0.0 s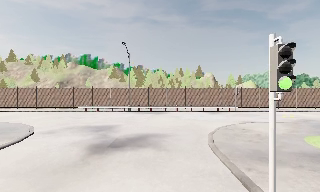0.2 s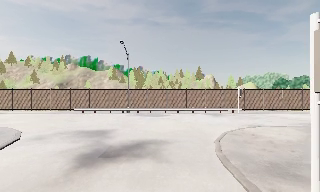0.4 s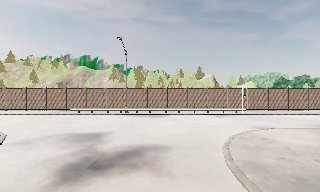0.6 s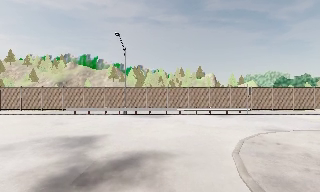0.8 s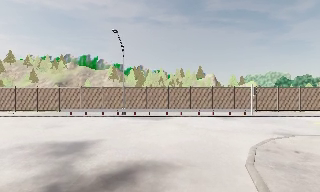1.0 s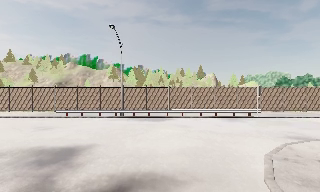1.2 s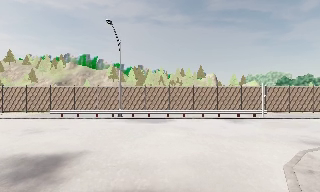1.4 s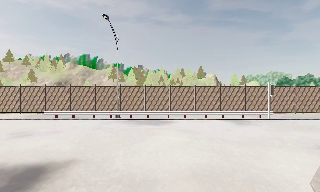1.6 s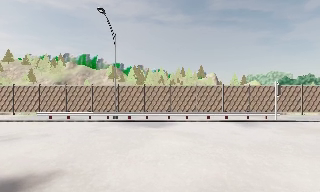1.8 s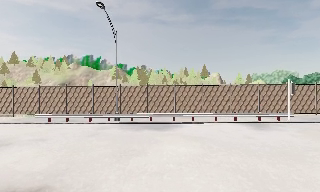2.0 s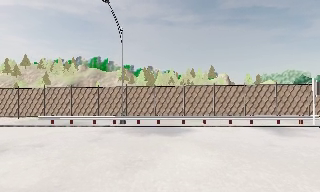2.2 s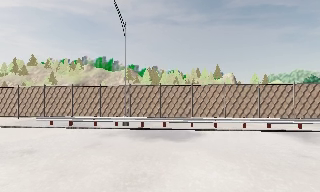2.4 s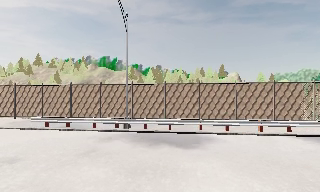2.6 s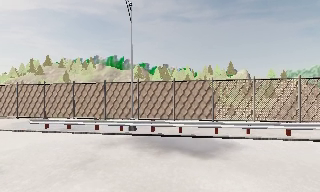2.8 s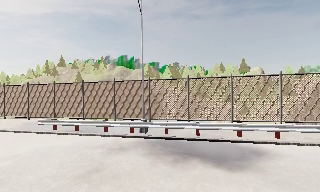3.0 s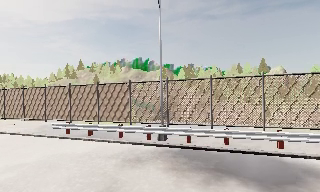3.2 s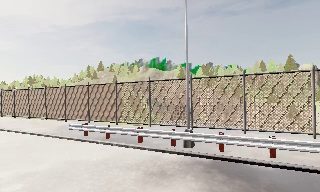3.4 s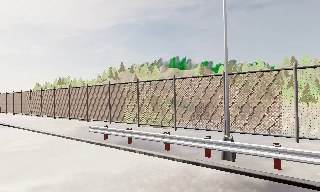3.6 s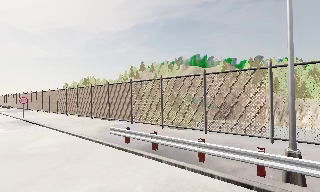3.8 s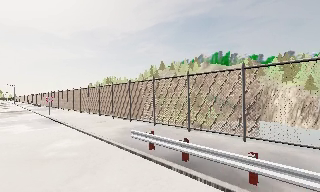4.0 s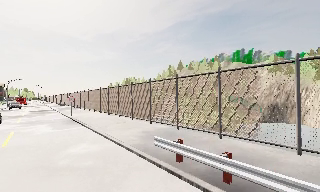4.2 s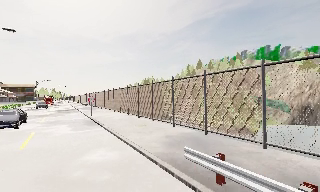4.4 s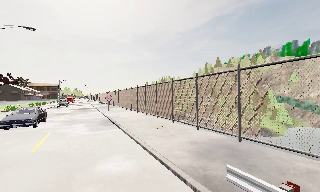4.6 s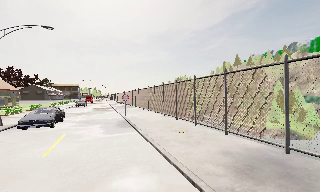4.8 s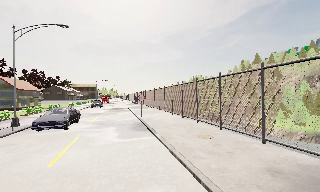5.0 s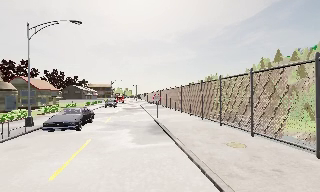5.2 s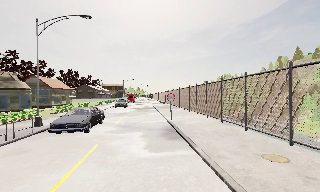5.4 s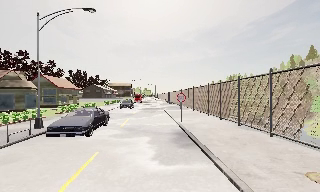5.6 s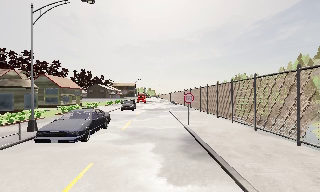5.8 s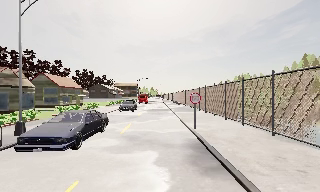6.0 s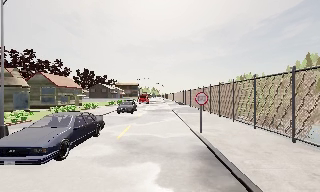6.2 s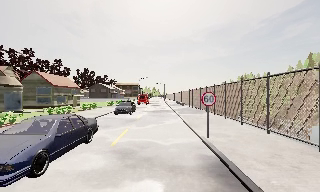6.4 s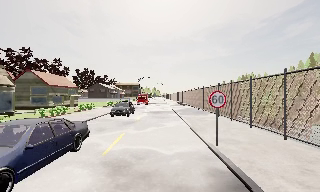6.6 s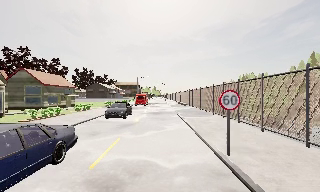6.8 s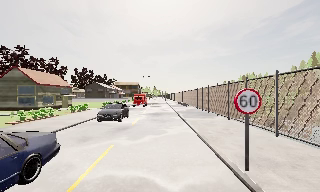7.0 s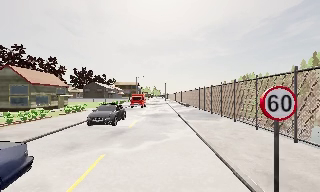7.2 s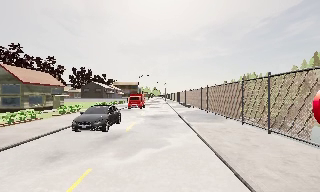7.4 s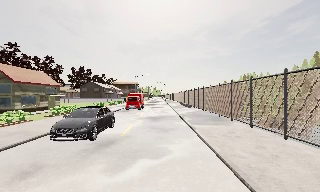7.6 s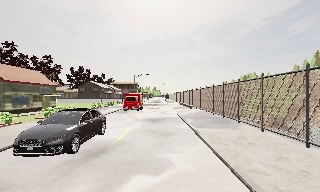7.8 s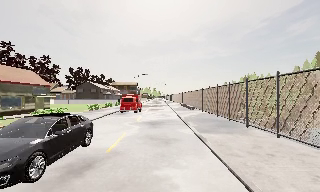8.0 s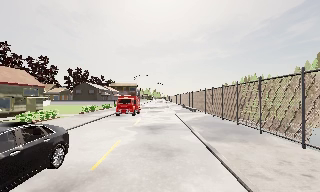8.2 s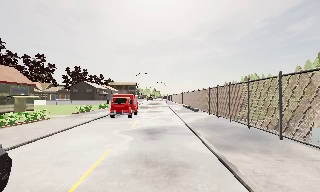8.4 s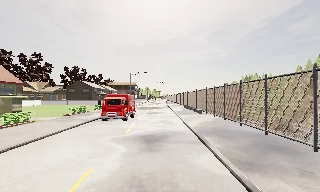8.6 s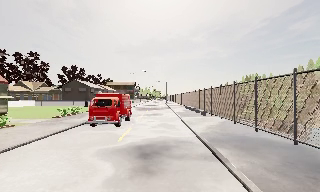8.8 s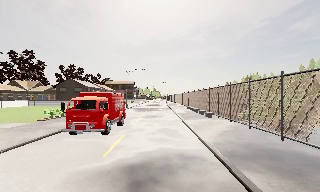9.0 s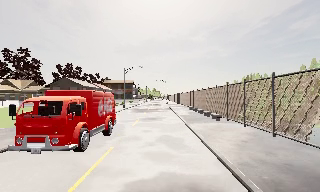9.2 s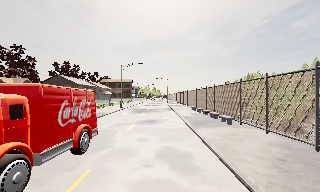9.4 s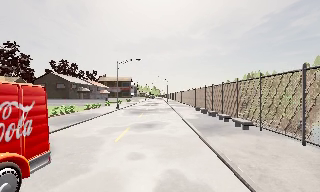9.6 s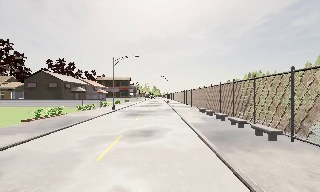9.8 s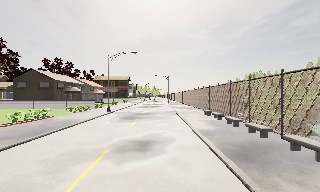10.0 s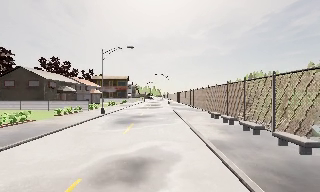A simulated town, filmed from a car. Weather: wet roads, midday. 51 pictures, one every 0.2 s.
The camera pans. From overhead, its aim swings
counterclockwise.
The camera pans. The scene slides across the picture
to the right.
0.0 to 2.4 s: The camera travels forward, about 11 m, so what stands in front looms larger.
2.4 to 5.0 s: The camera pans to its left, which is counterclockwise from overhead, by about 75 degrees. It travels forward, about 14 m.
5.0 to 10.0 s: The camera travels forward, about 35 m, so what stands in front looms larger. It gains speed.
The film runs forward here.
